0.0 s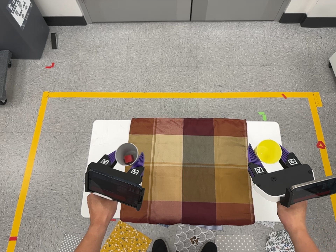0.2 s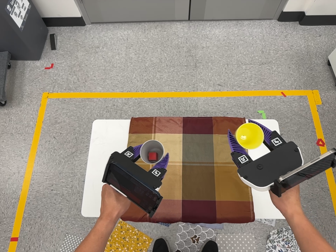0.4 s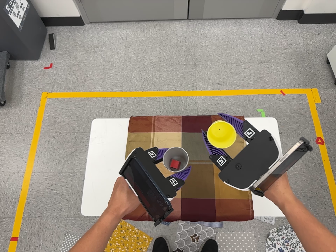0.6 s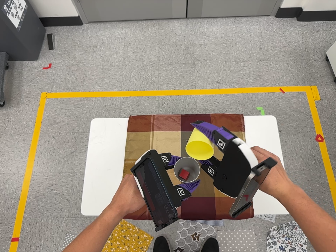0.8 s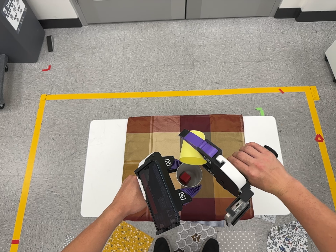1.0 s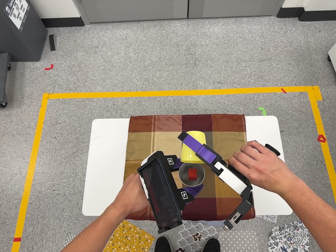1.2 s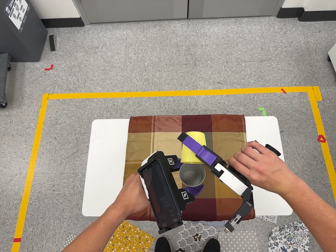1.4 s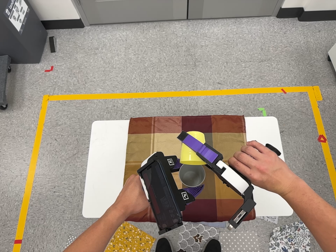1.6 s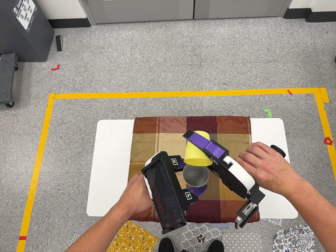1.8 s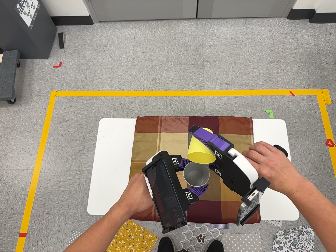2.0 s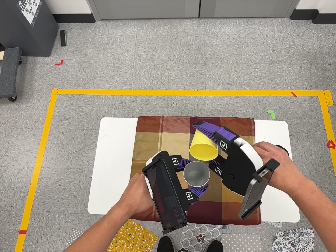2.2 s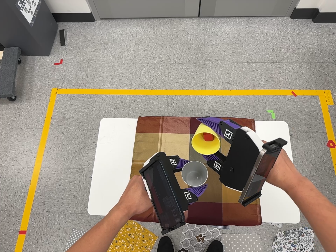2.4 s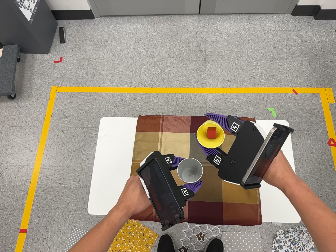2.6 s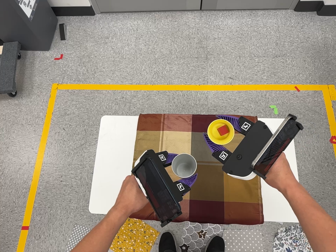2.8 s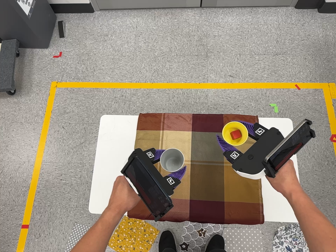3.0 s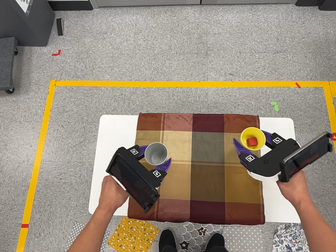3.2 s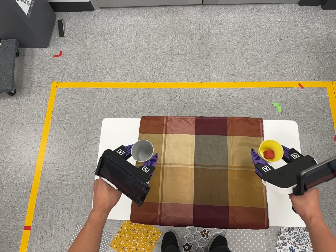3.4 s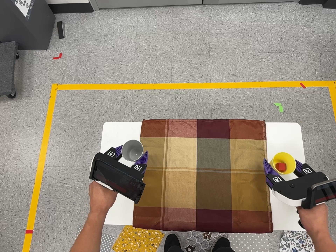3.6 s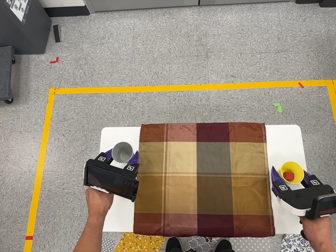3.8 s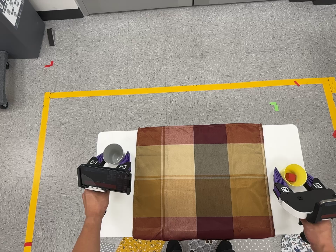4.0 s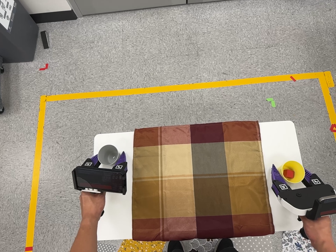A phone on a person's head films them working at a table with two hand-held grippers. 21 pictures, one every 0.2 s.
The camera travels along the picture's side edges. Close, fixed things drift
downward.
0.0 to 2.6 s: The camera shifts only a little, or ends up much as it began.
2.6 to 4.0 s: The camera travels toward the top of its view and forward, about 10 cm, so close, fixed things drift downward.
The film runs backward here.
